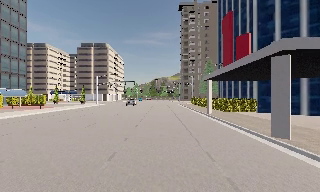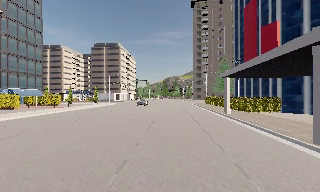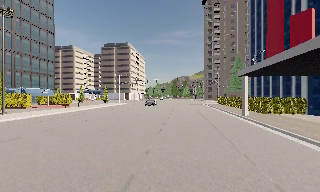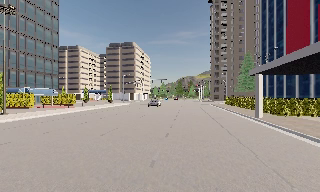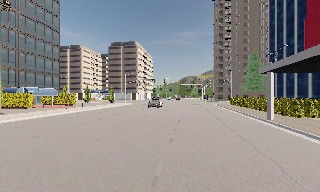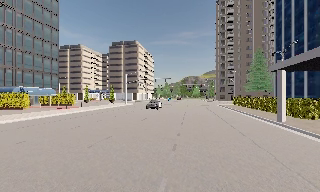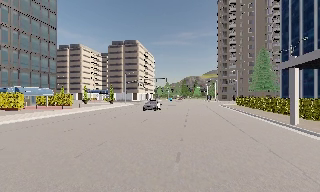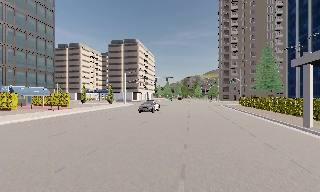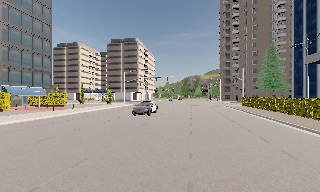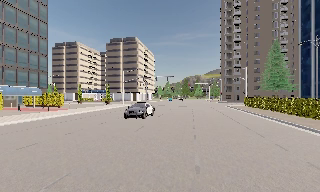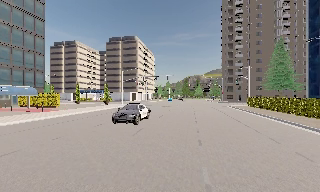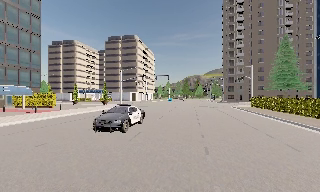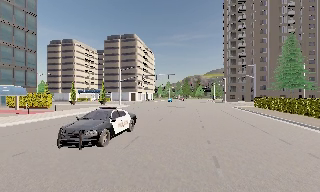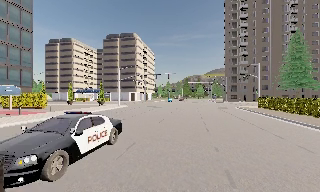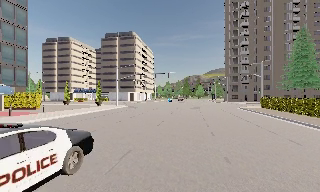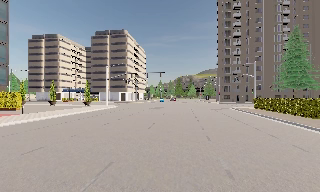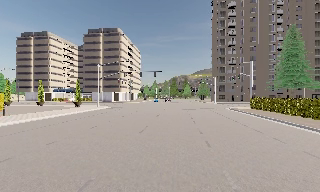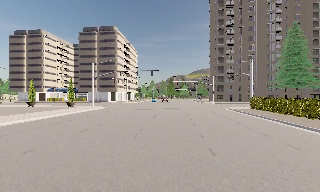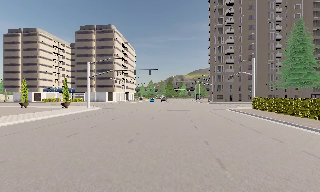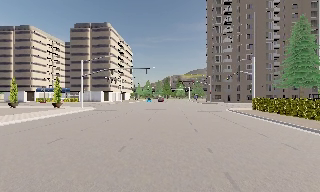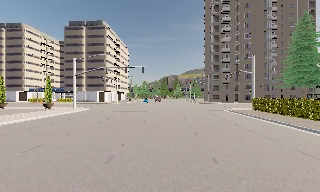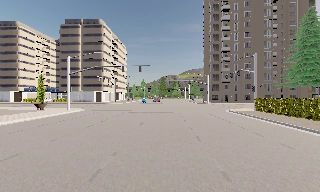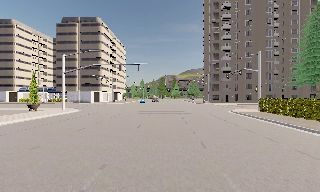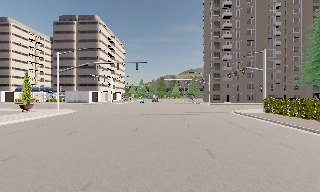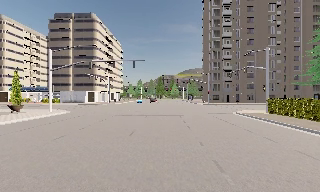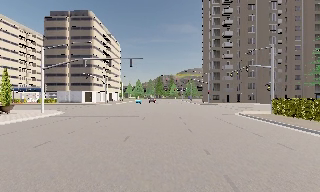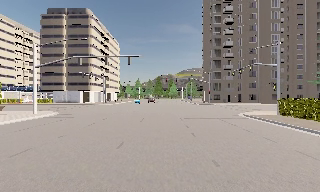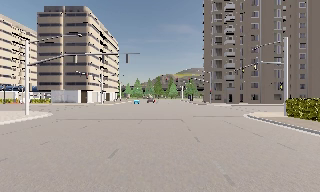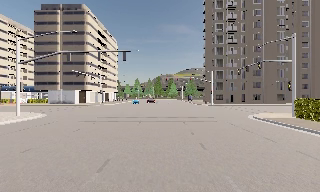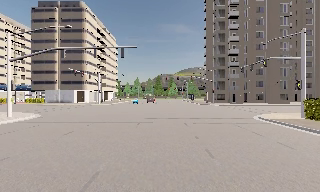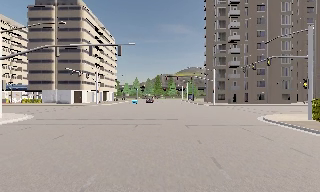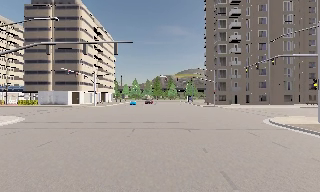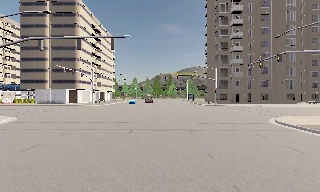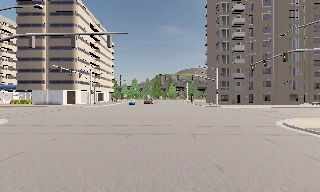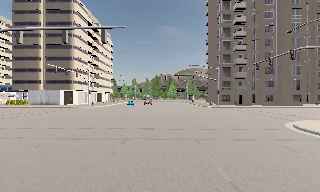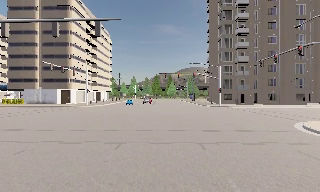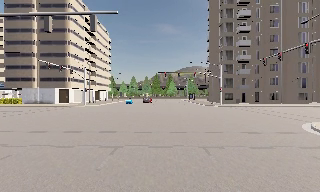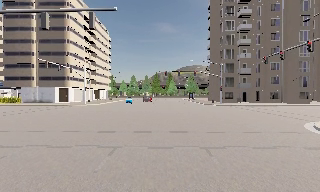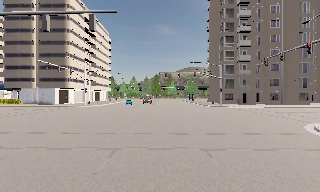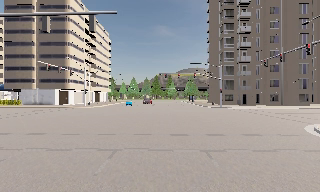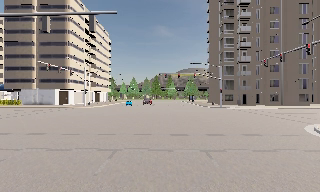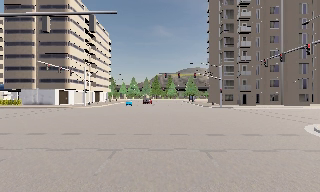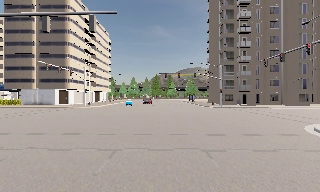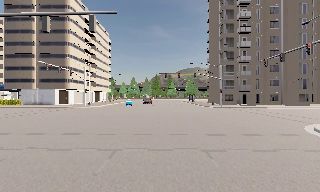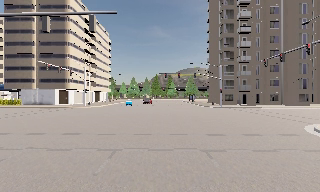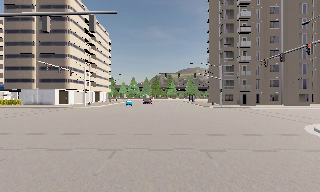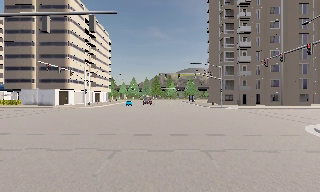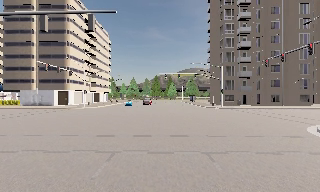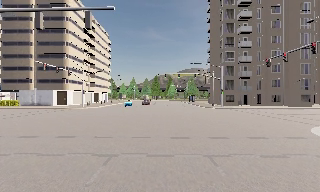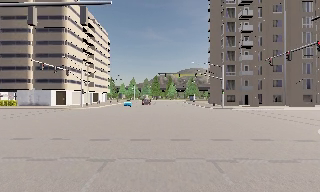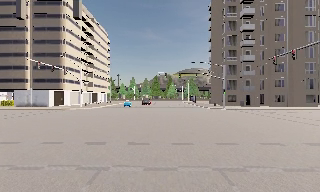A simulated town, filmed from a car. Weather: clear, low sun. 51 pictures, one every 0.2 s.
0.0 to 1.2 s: The scene slides to the right, as the camera pans about 10 degrees to its left. It travels forward, about 6 m, so what stands in front looms larger.
1.2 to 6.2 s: The scene slides to the left, as the camera pans about 10 degrees to its right. It travels forward, about 25 m, so what stands in front looms larger.
6.2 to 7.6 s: The camera travels forward, about 4.5 m, so what stands in front looms larger. It loses speed.
7.6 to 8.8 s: The camera keeps its place and its aim.
8.8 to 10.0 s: The camera travels forward, about 1.5 m, so what stands in front looms larger. It gains speed.
The film runs forward here.
